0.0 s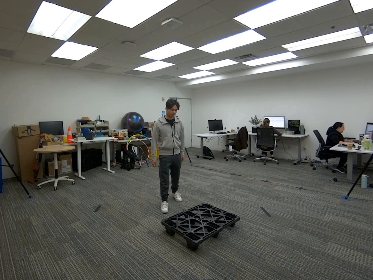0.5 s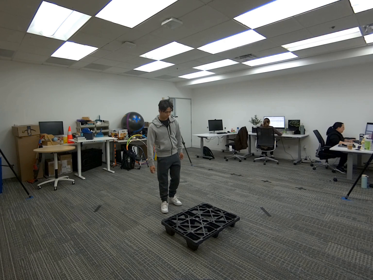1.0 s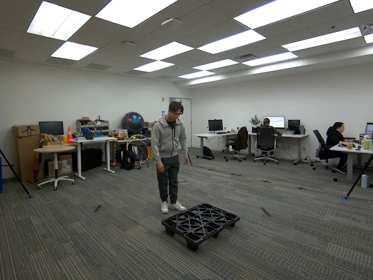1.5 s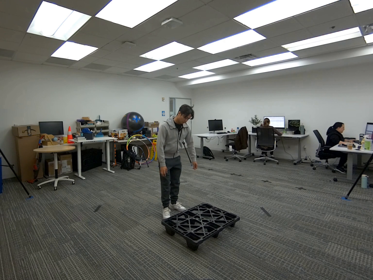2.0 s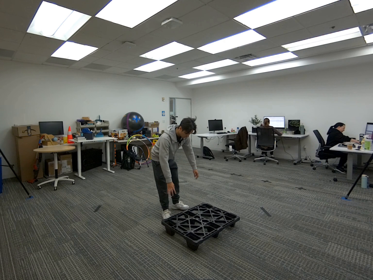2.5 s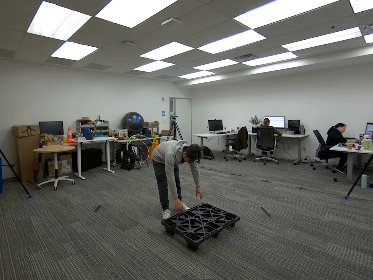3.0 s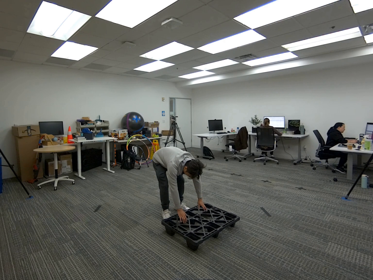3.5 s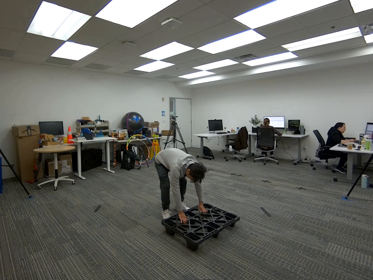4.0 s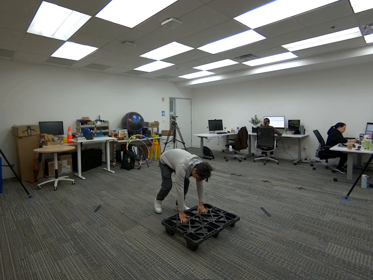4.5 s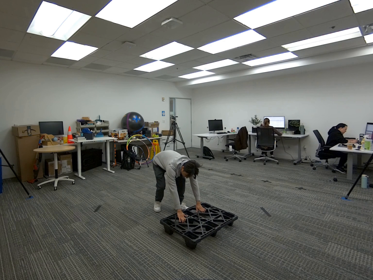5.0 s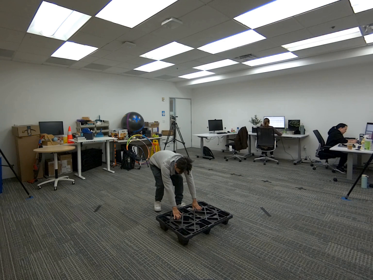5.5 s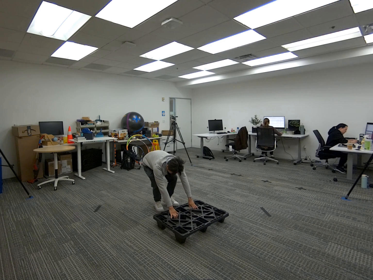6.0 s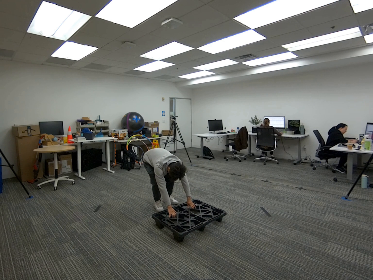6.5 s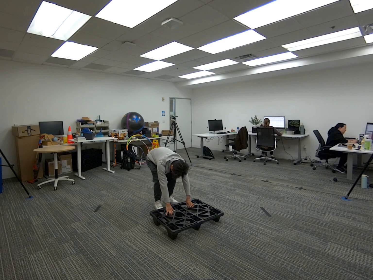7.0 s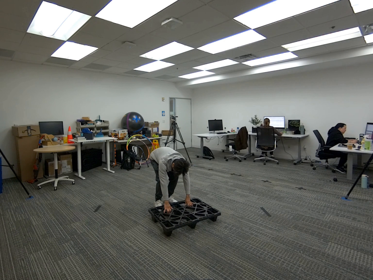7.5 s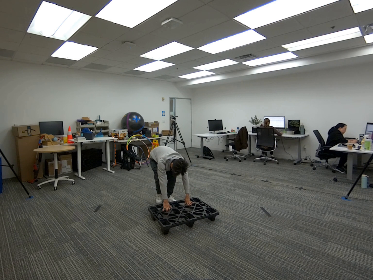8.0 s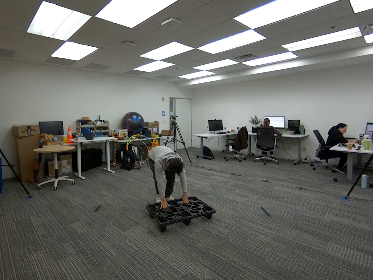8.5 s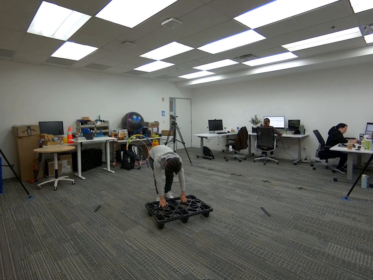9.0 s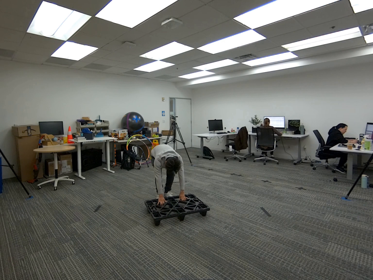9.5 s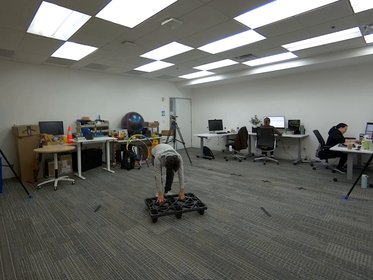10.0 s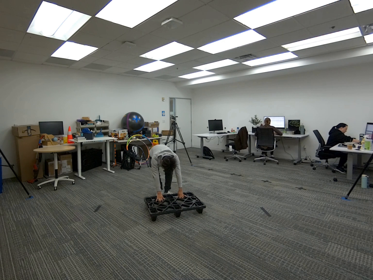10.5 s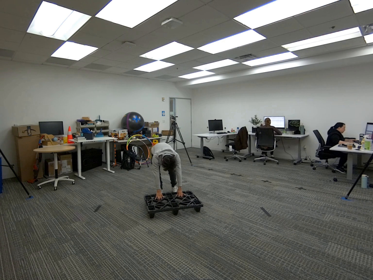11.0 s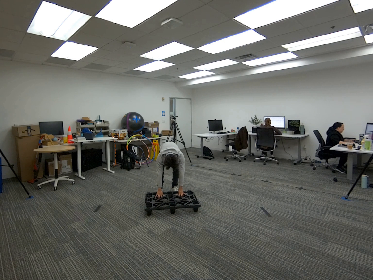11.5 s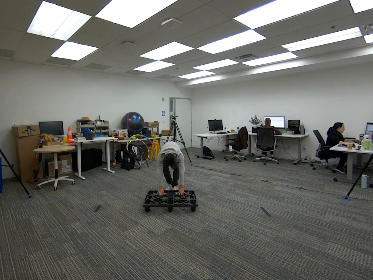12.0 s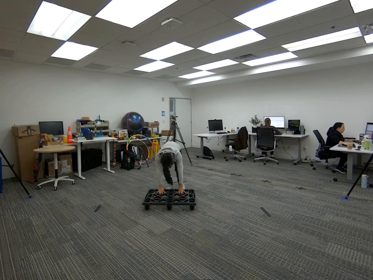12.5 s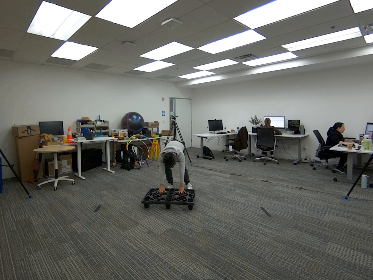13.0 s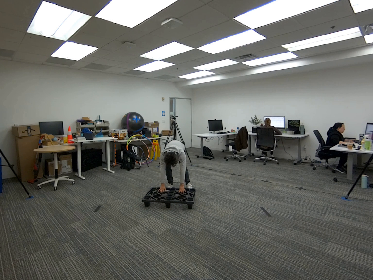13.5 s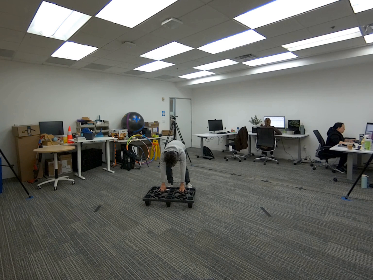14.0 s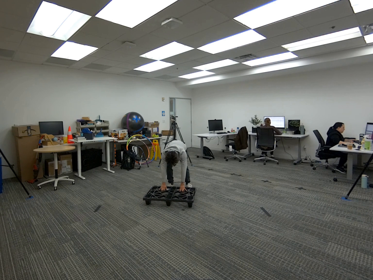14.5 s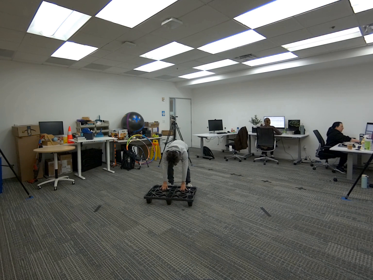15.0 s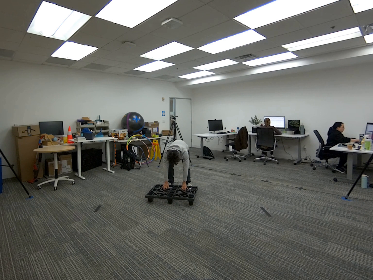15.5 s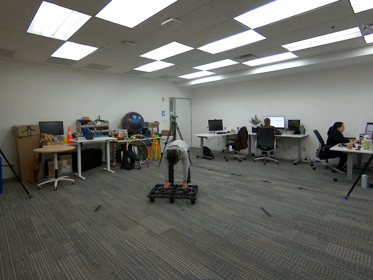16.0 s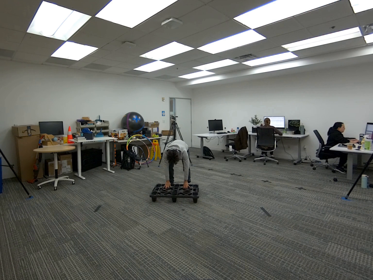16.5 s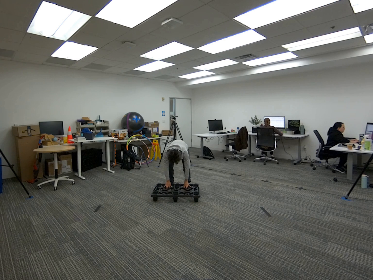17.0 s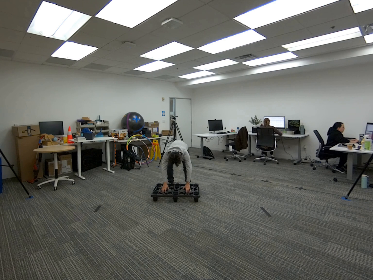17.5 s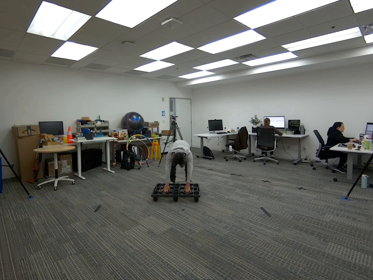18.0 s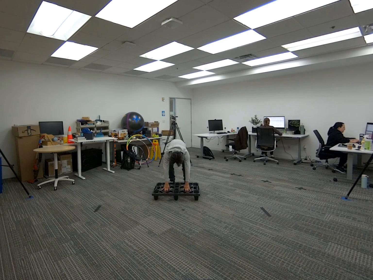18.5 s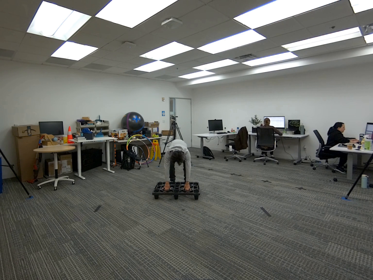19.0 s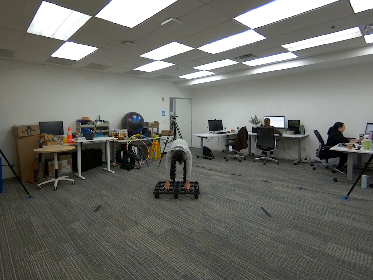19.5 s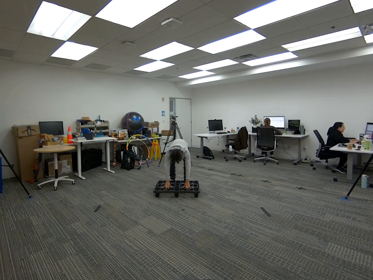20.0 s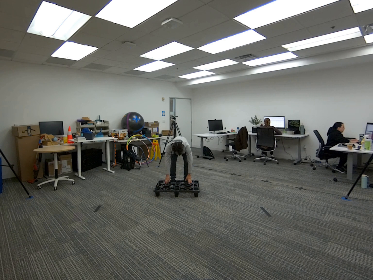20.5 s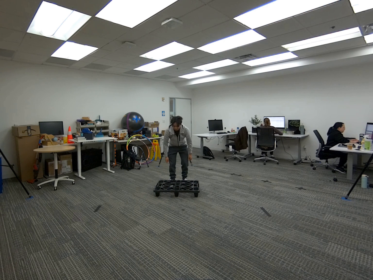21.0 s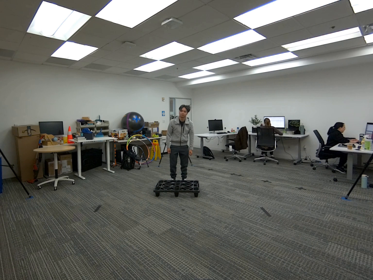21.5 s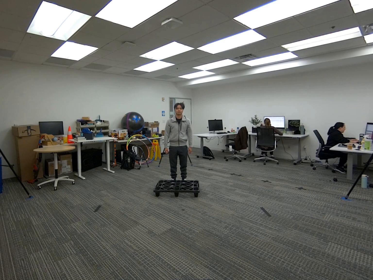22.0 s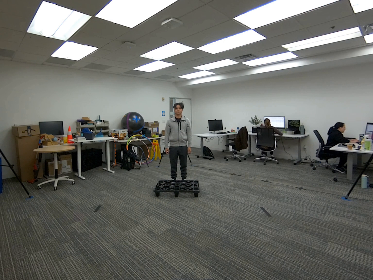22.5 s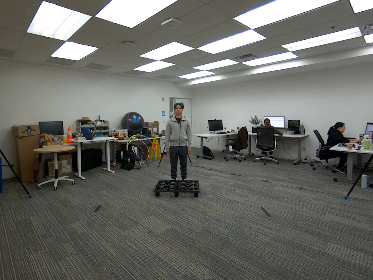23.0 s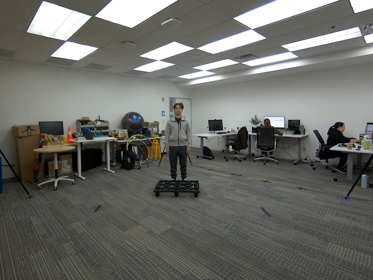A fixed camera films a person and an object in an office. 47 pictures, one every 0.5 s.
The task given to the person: Walk over to the platform on the ground and pull the platform towards you.
